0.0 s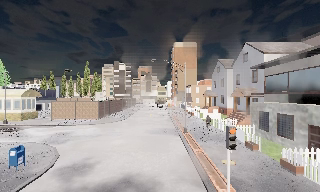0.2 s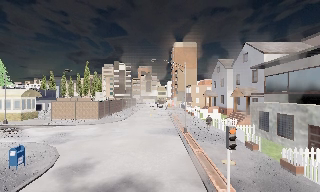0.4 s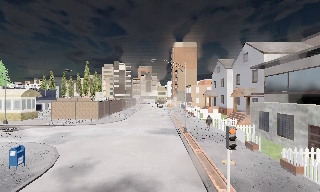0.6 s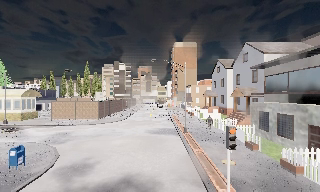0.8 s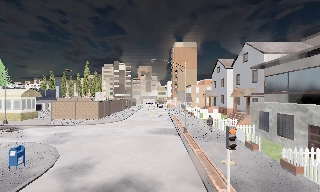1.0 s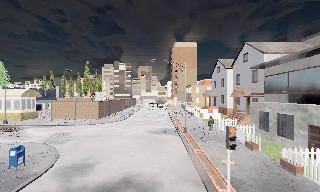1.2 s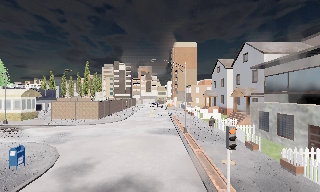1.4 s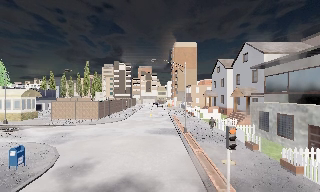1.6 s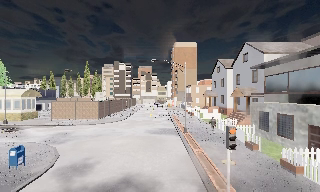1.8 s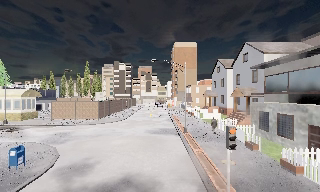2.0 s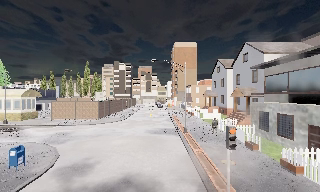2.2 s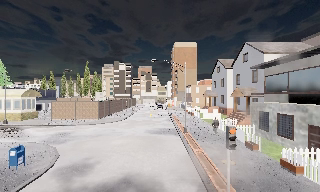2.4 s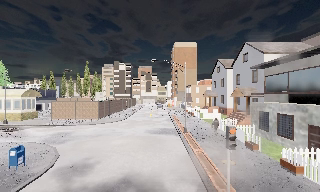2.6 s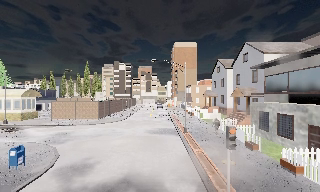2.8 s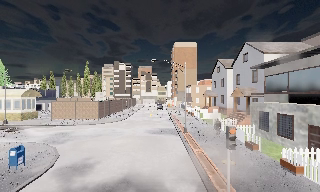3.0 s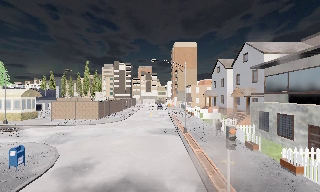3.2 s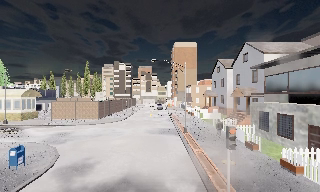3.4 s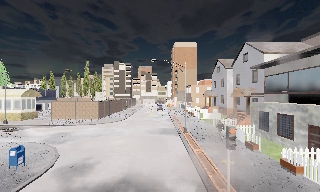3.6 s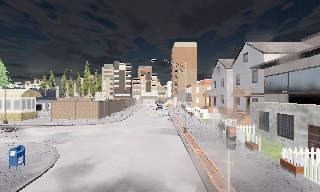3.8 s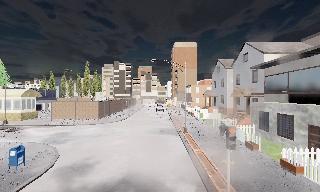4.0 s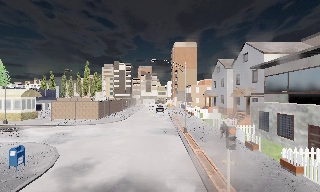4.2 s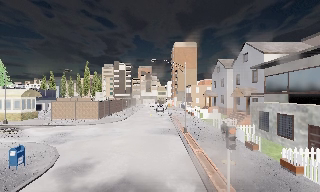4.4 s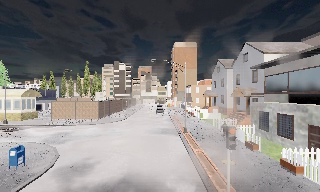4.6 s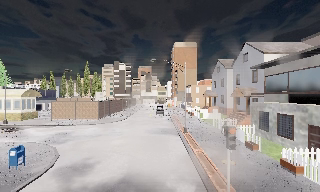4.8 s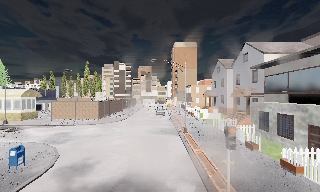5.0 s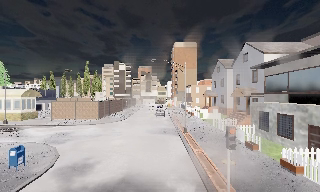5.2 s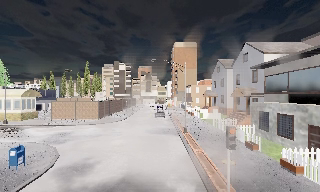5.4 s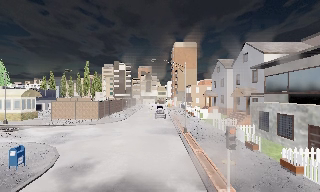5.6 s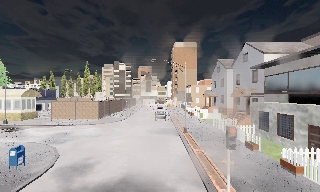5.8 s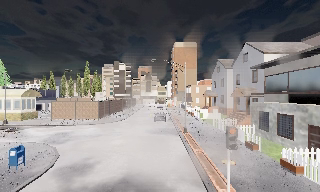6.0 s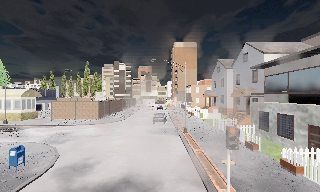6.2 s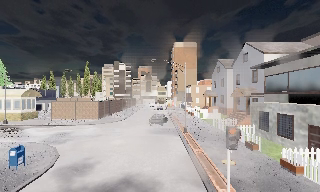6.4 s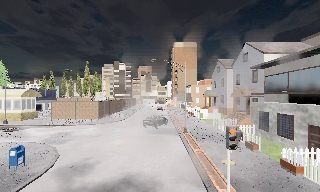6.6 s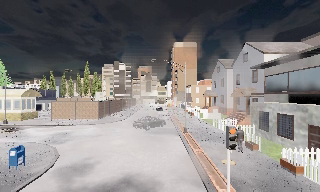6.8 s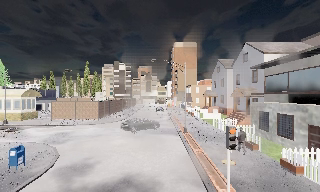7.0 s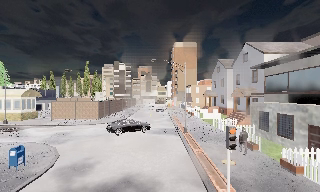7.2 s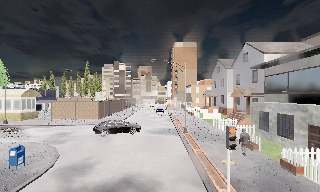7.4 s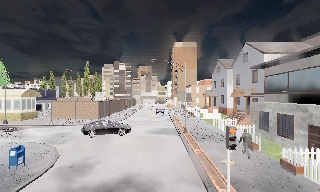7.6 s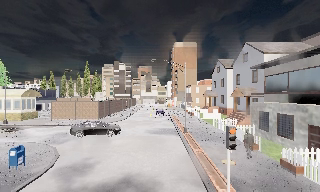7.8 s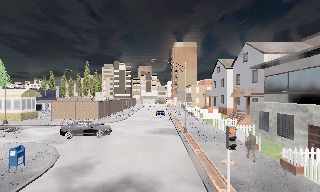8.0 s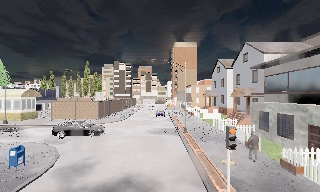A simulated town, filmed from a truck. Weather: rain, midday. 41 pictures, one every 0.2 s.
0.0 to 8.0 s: The camera keeps its place and its aim.
The film runs backward here.
